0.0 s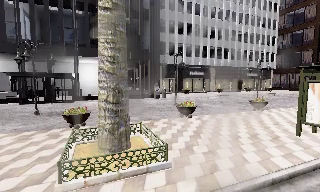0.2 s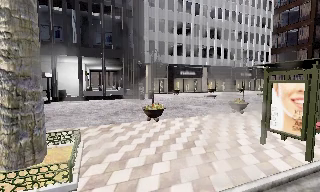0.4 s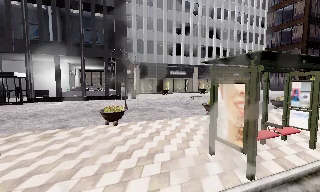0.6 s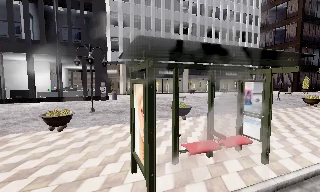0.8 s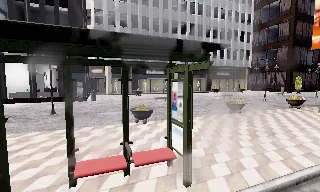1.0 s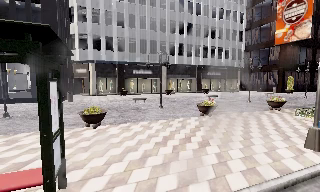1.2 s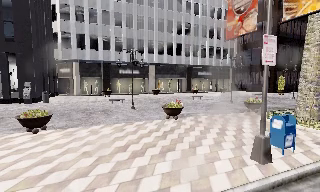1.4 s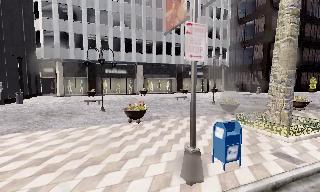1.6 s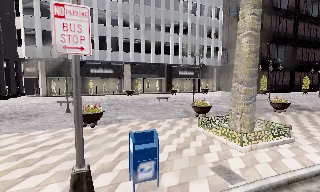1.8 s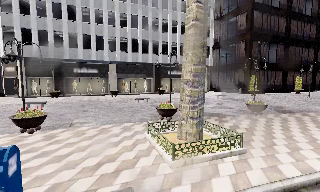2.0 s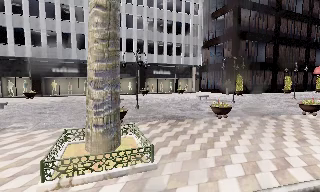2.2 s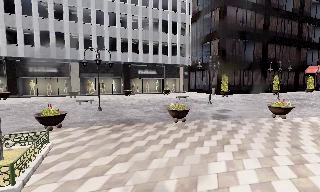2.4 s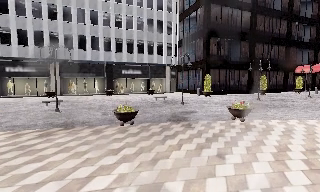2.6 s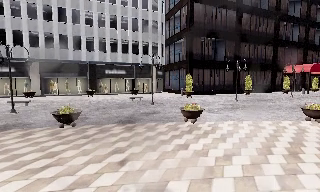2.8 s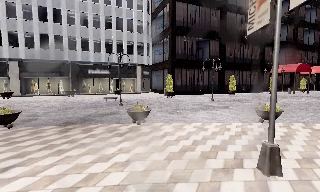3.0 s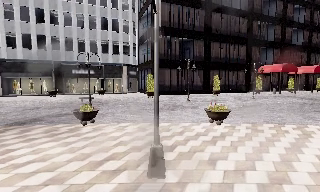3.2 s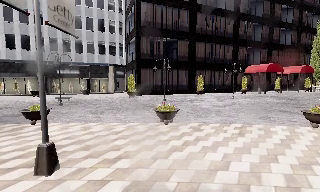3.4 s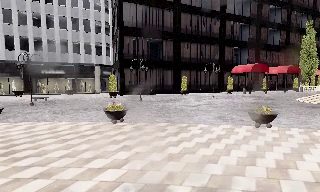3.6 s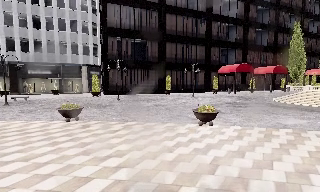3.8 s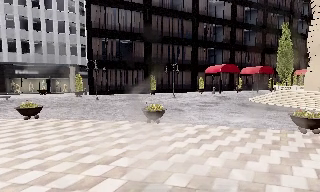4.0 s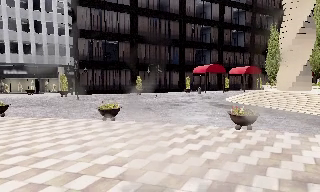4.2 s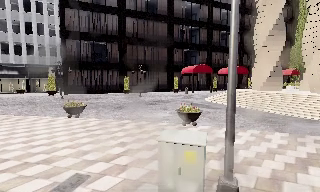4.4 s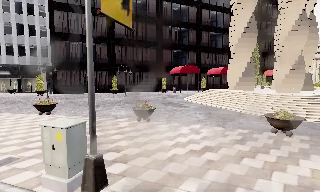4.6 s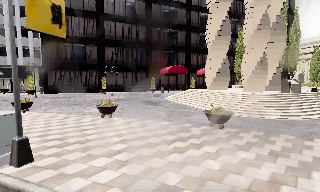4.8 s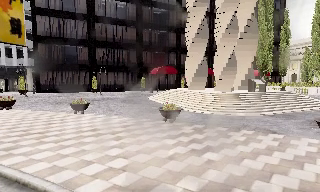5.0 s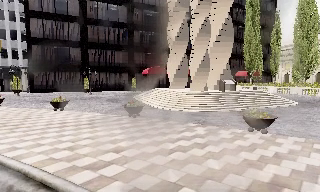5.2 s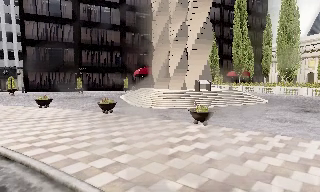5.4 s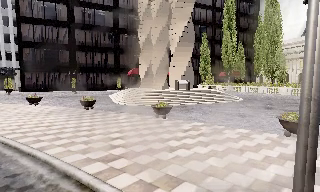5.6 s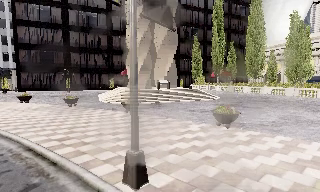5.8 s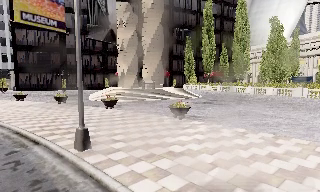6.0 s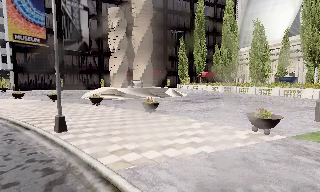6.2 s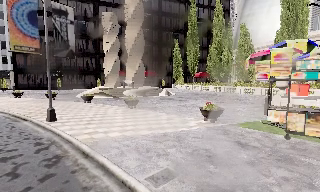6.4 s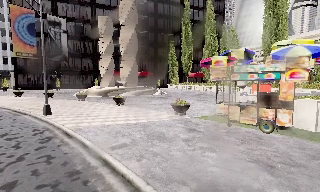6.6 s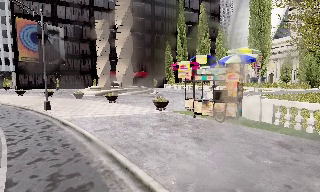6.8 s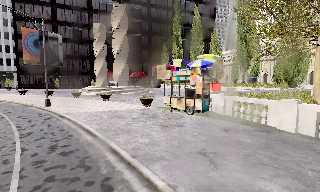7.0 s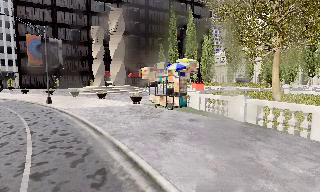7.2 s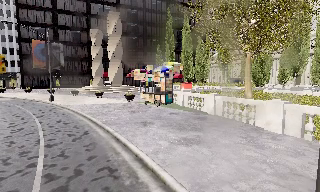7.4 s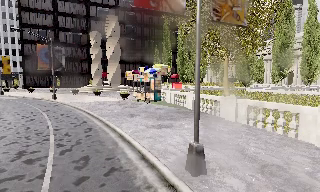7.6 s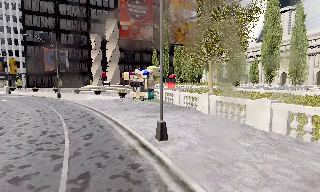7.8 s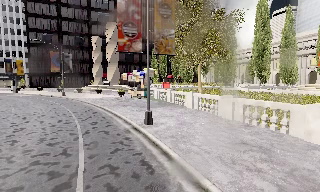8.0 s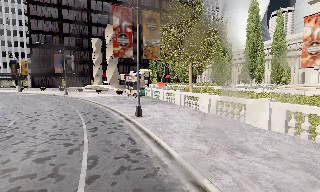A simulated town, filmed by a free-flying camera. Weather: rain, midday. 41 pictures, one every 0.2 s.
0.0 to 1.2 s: The camera travels to its right and forward, about 14 m, so close, fixed things drift to the left.
1.2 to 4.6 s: The camera travels to its right, about 45 m, so close, fixed things drift to the left.
4.6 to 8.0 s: The camera travels backward and to its right, about 40 m, so what stands in front gets smaller.
The film runs backward here.
